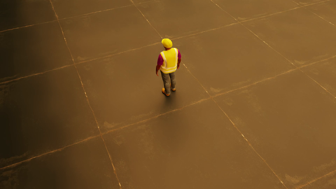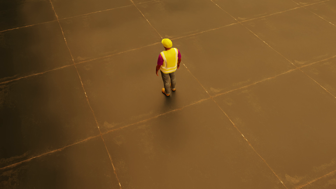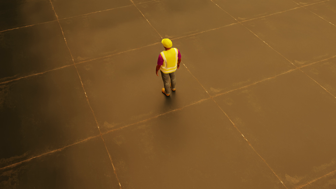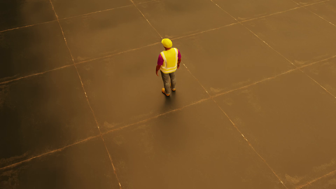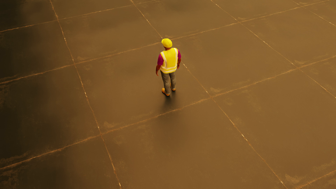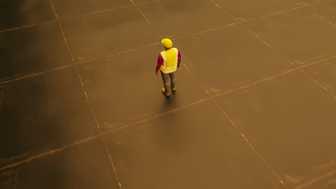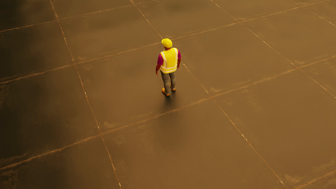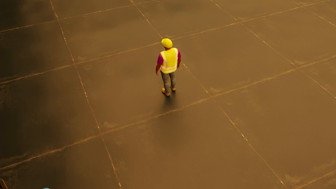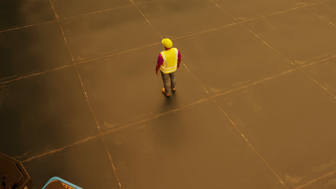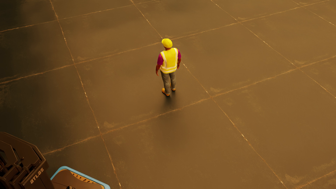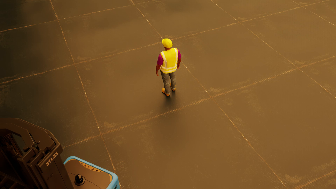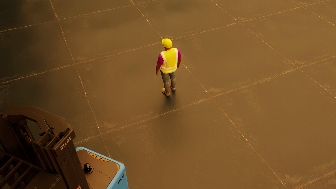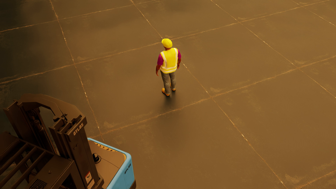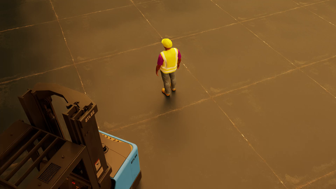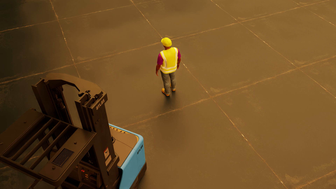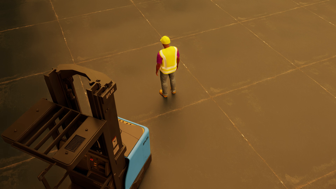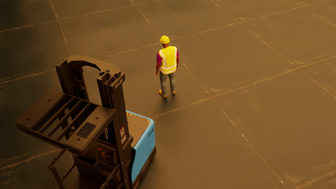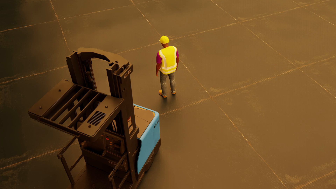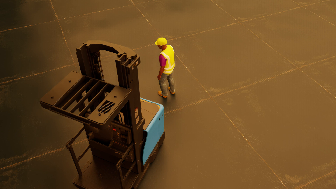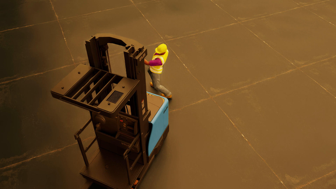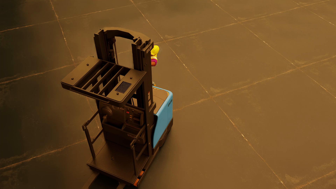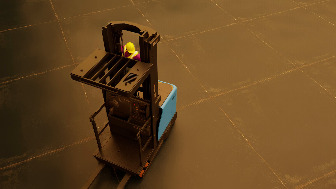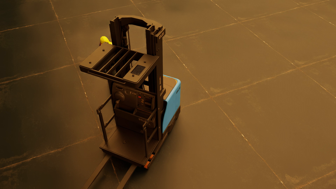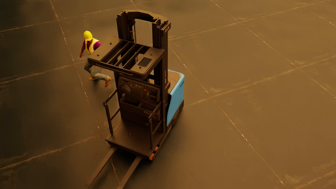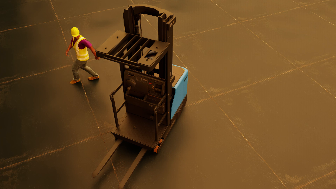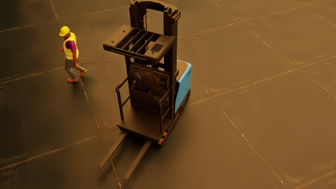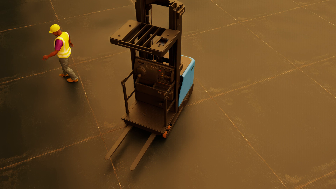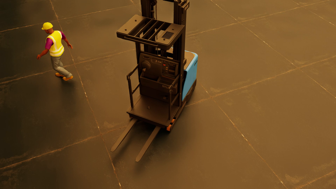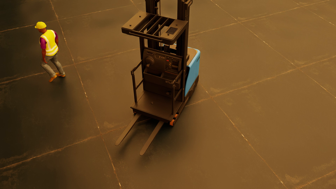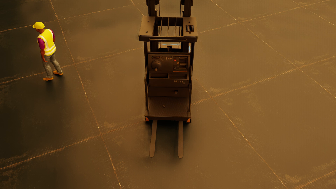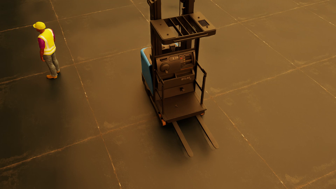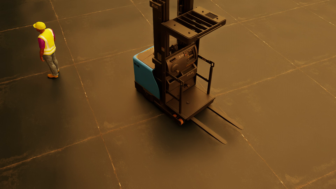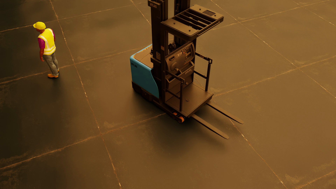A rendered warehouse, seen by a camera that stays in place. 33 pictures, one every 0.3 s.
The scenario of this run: Near miss between a forklift and a person.
